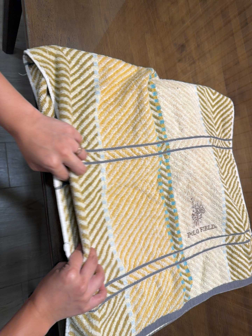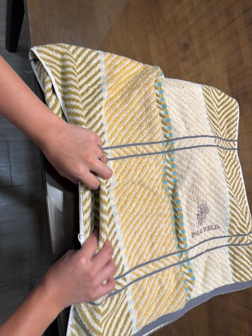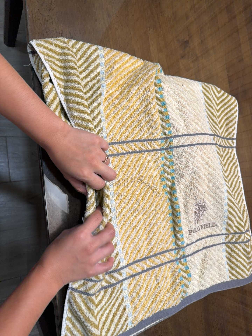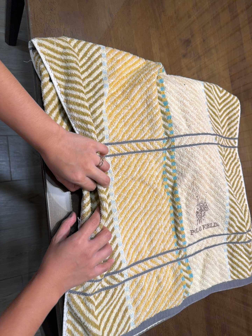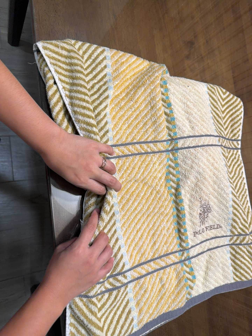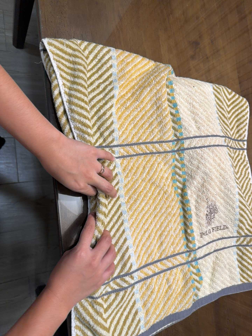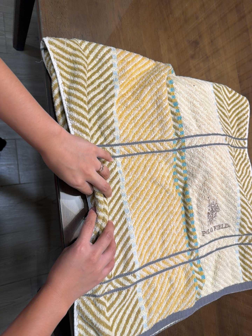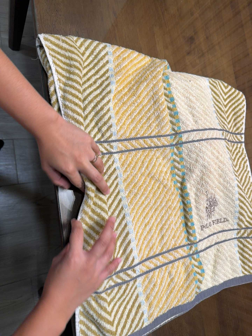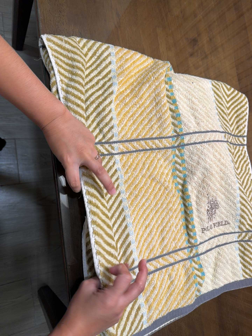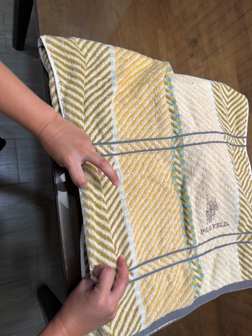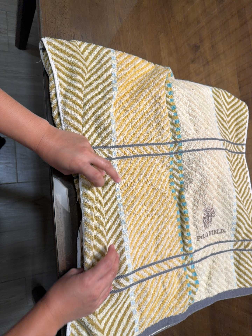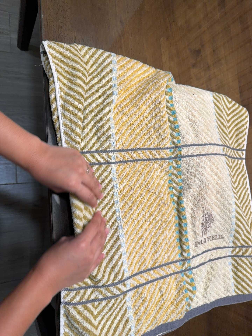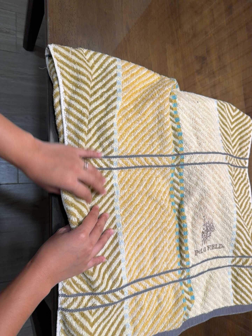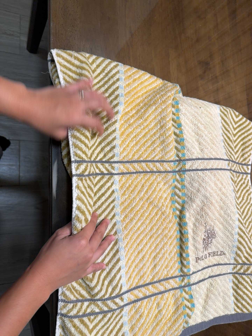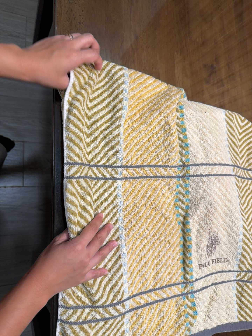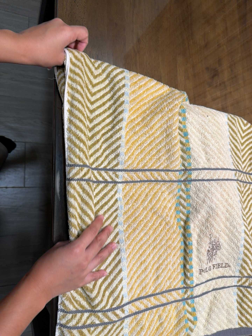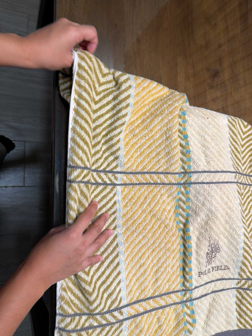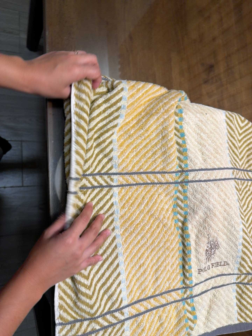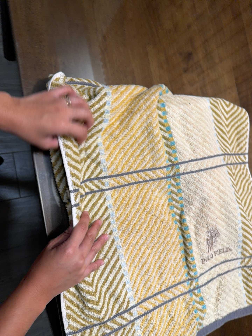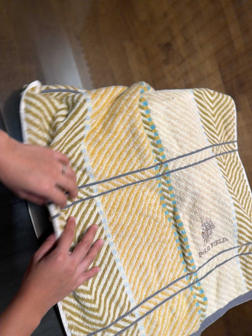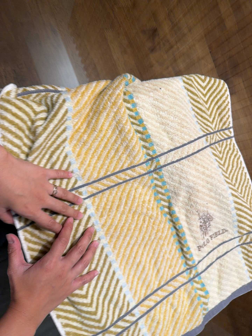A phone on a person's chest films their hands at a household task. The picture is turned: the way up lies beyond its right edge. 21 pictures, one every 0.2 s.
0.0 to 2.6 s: The camera shifts only a little, or ends up much as it began.
2.6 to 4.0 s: The camera travels toward the top of its view and to its right, about 12 cm. Its aim tips toward the bottom of its view by about 10 degrees. It rolls about its line of sight by about 20 degrees, and the scene rotates counterclockwise.
The film runs backward here.
